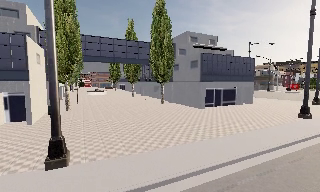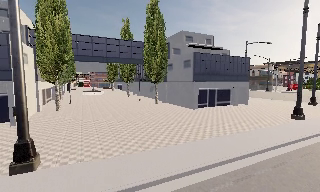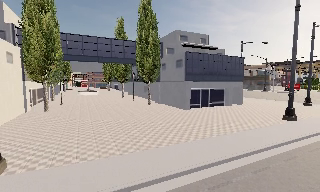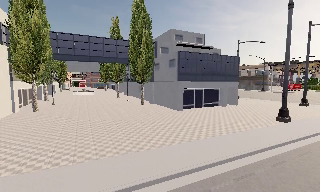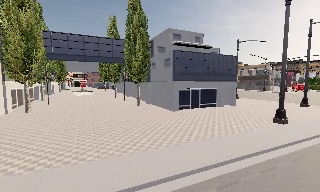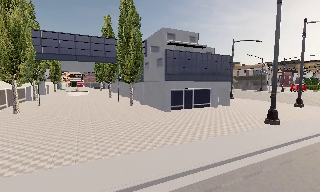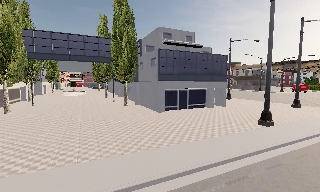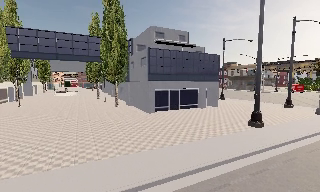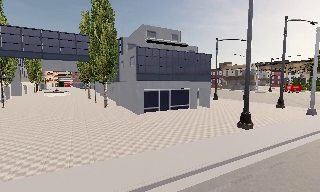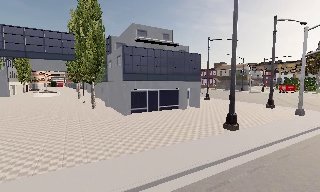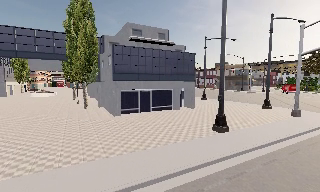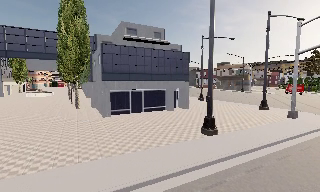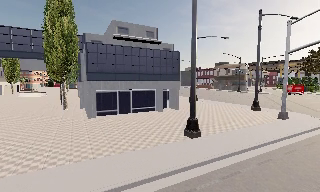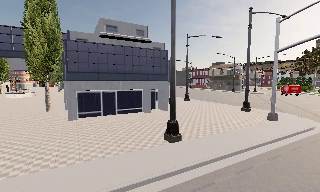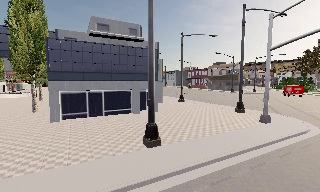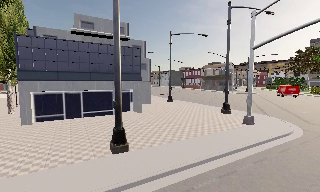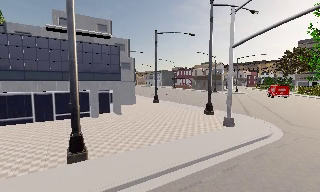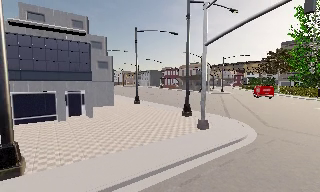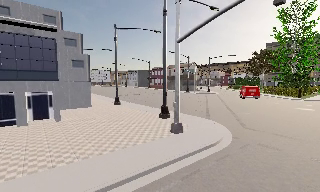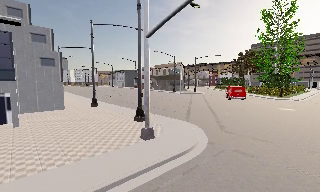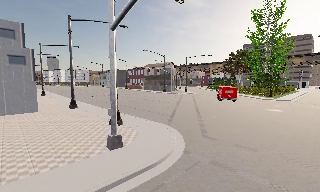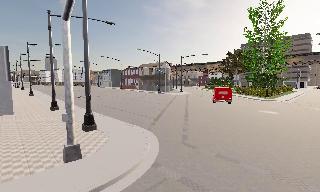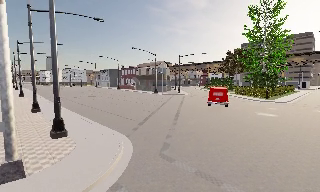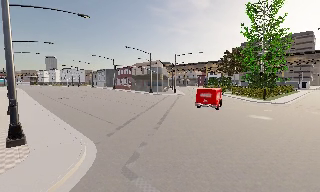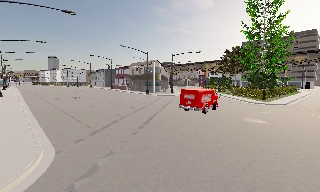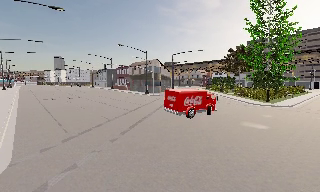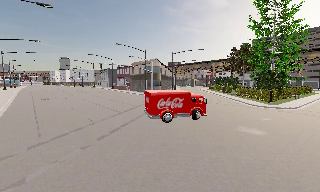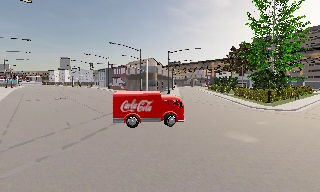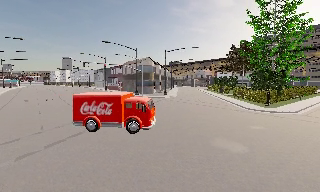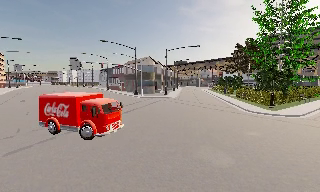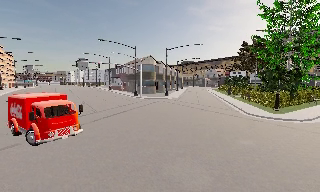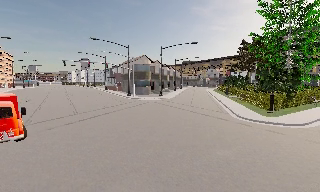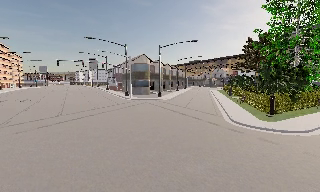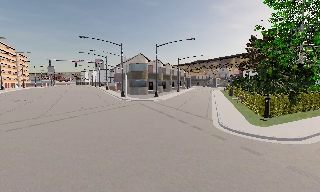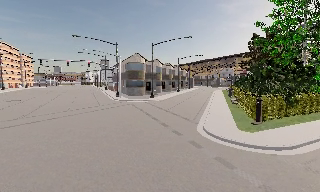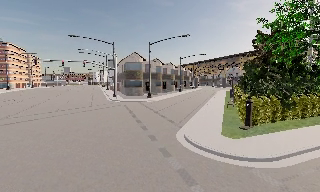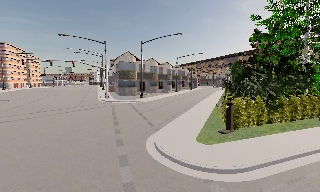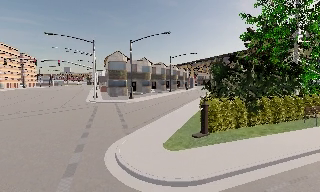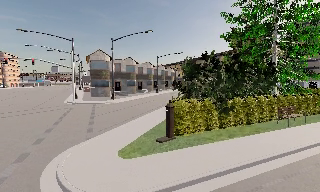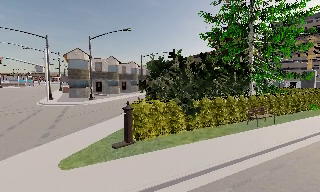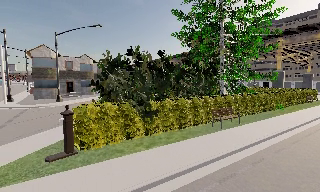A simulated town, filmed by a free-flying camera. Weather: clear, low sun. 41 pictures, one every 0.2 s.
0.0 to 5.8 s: The camera travels to its right and forward, about 40 m, so close, fixed things drift to the left. It gains speed.
5.8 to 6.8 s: The camera pans to its left, which is counterclockwise from overhead, by about 10 degrees. It travels to its right and forward, about 11 m, so close, fixed things drift to the left.
6.8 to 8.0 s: The camera travels to its right and forward, about 11 m, so close, fixed things drift to the left.
The film runs backward here.
